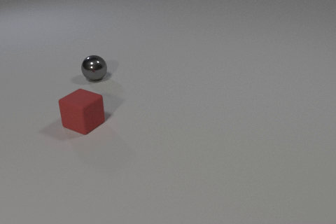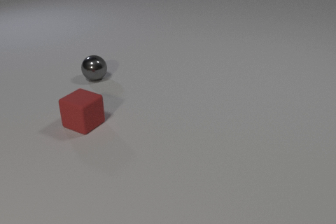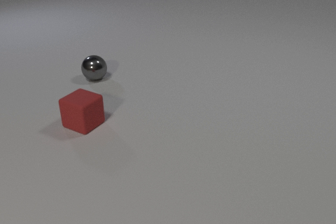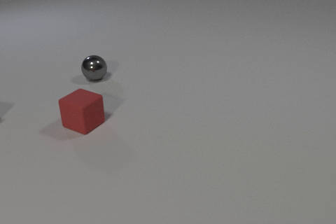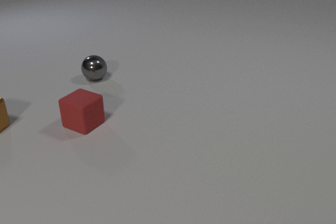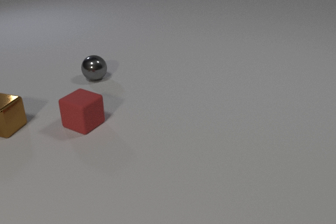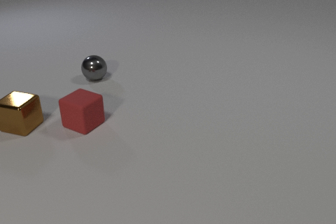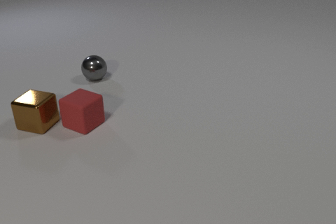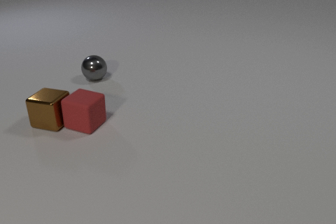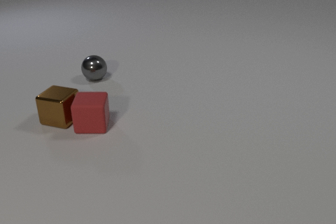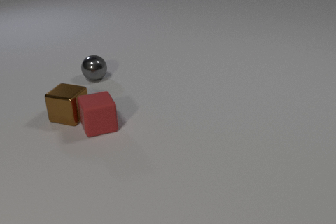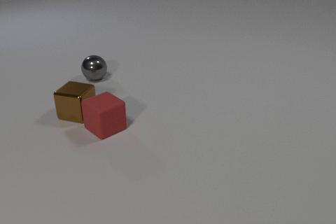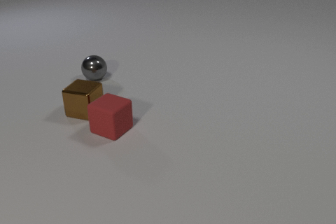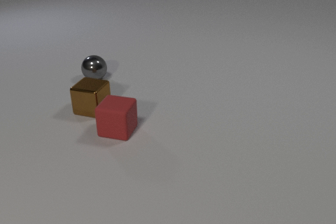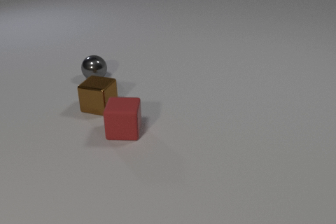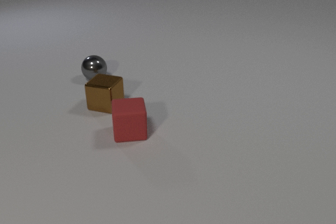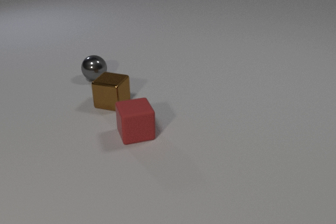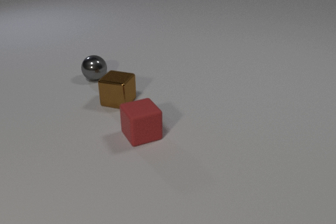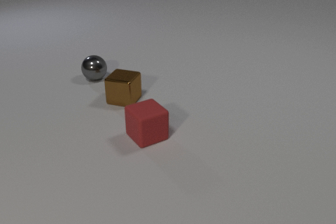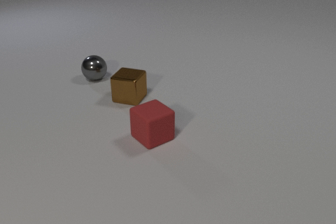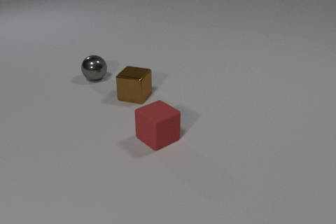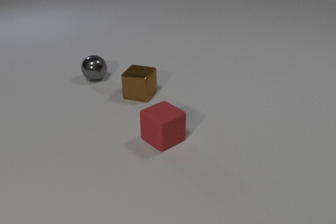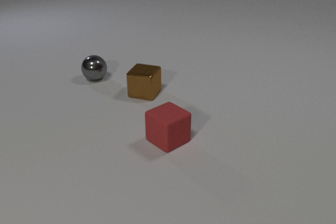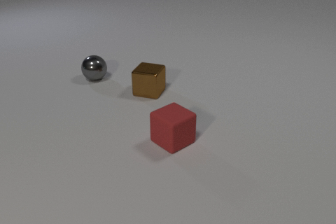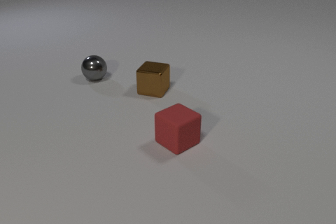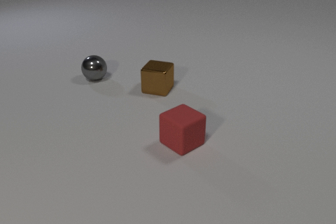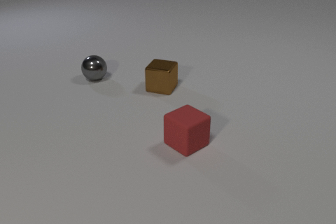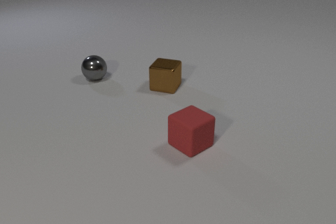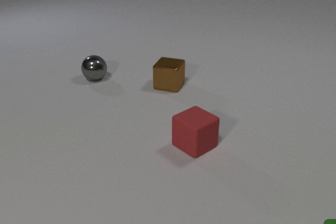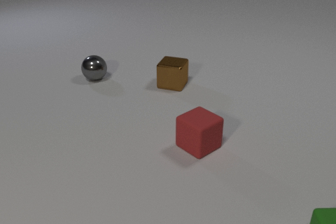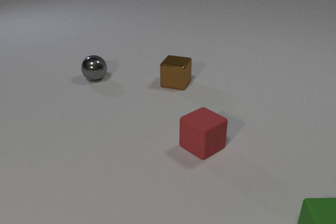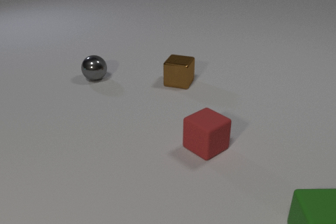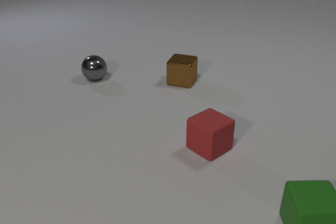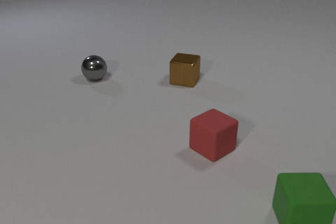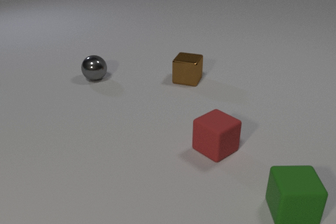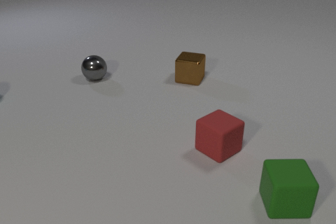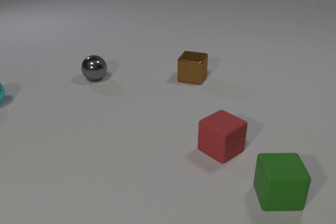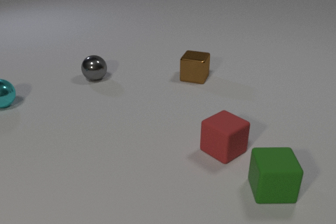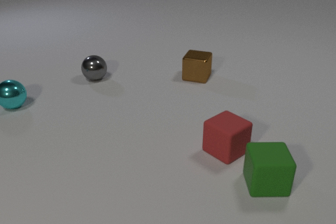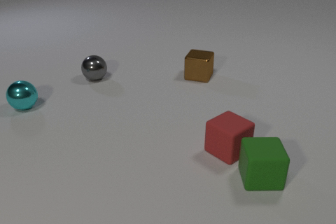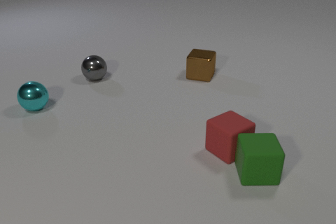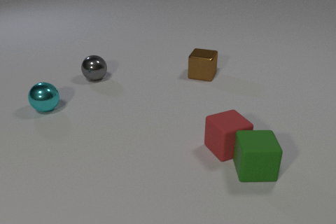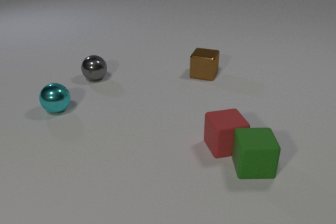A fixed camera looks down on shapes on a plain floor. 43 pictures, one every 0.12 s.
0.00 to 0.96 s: The brown metal cube comes in at the left edge, slides to the right. The brown metal cube and the red rubber cube collide.
0.96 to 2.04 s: The brown metal cube slides to the right and away from the camera. The red rubber cube slides to the right and toward the camera, spins counterclockwise seen from above by about 135 degrees, its near face sliding to the right.
2.04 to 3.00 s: The brown metal cube slides to the right and away from the camera. The red rubber cube slides to the right.
3.00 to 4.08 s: The brown metal cube slides to the right and away from the camera. The red rubber cube slides to the right. The green rubber cube comes in at the bottom edge, slides to the left and away from the camera.
4.08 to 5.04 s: The brown metal cube slides to the right and away from the camera. The red rubber cube slides to the right, spins clockwise seen from above by about 30 degrees, its near face sliding to the left. The green rubber cube slides away from the camera and to the left. The cyan metal sphere comes in at the left edge, rolls to the right and toward the camera. The red rubber cube and the green rubber cube collide.
What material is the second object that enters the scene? rubber.
What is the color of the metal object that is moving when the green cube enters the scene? brown.
How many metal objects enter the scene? 2.
